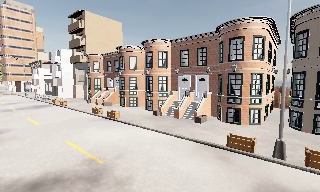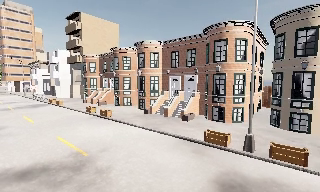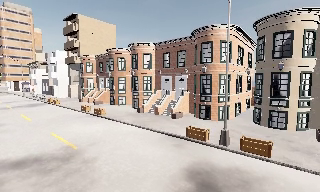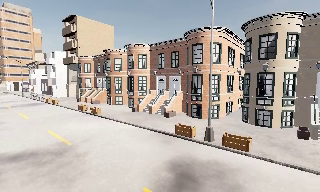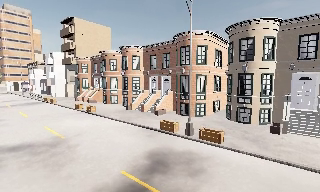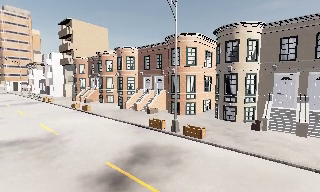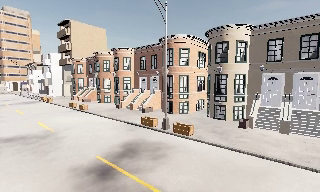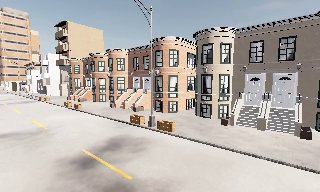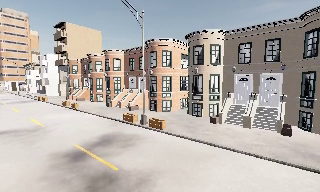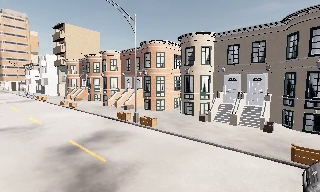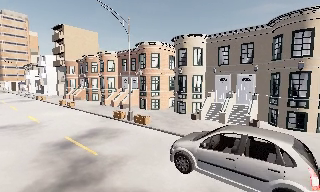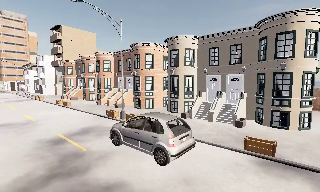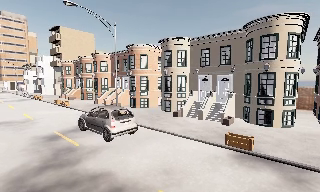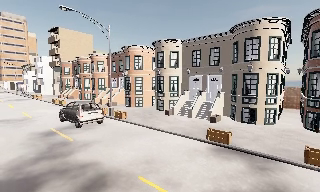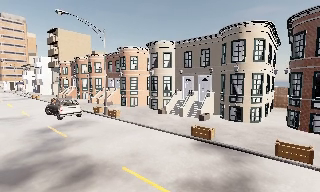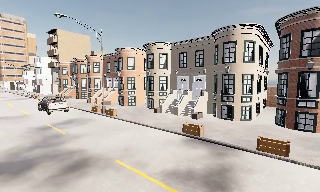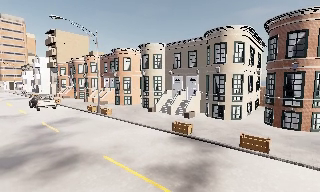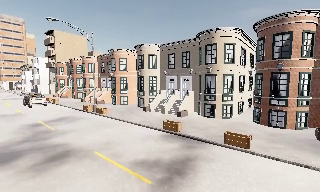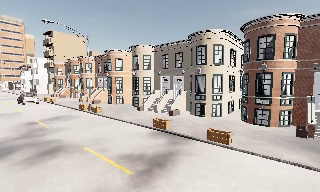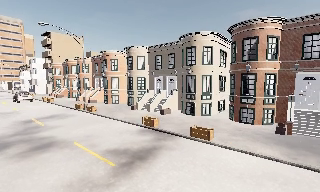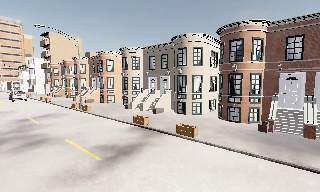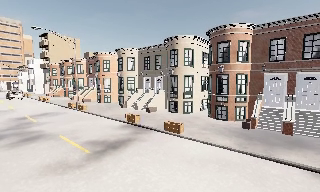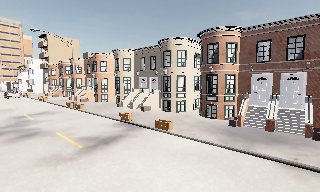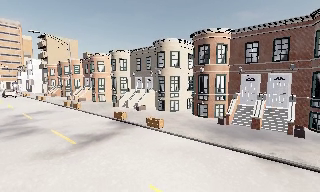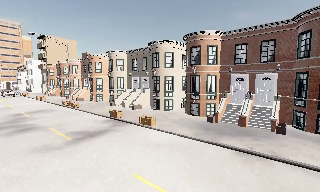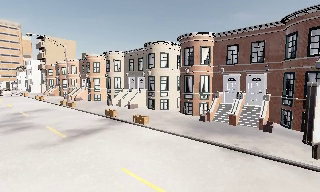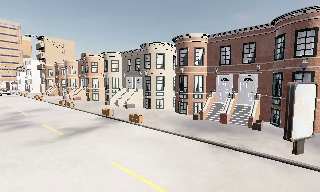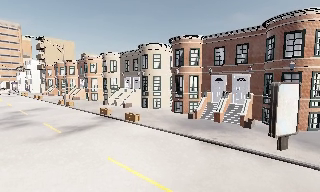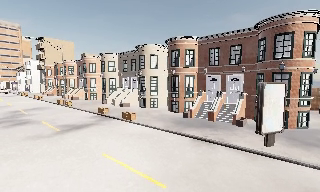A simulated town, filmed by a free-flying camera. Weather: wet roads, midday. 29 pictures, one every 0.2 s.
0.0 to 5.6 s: The camera travels to its right and backward, about 20 m, so close, fixed things drift to the left.
The film runs forward here.
